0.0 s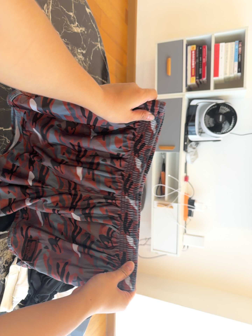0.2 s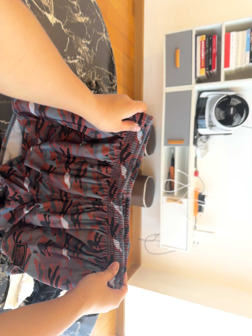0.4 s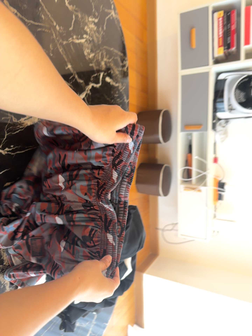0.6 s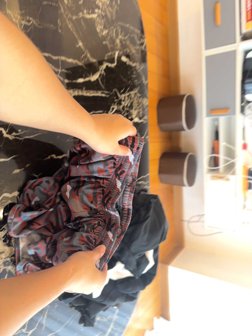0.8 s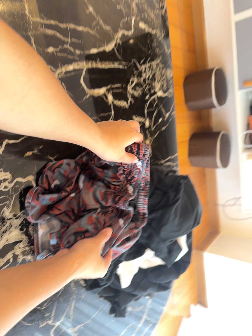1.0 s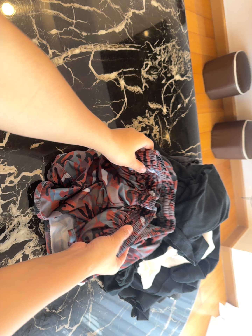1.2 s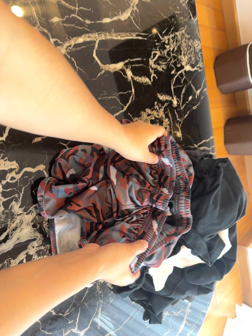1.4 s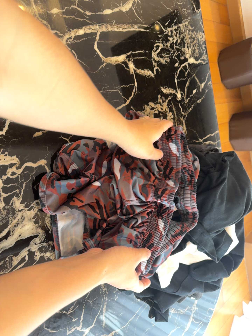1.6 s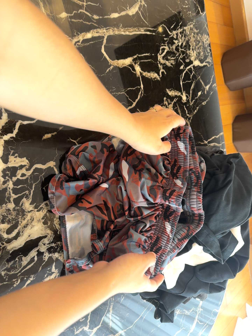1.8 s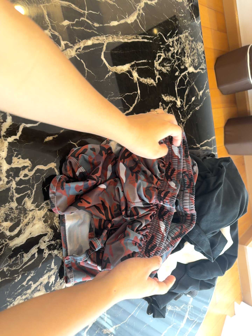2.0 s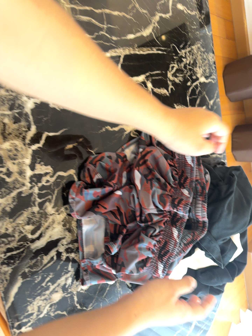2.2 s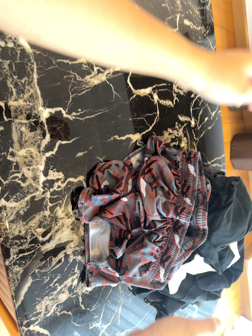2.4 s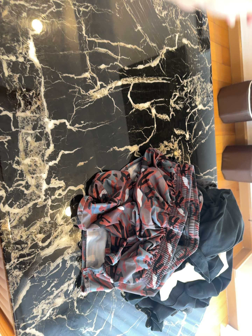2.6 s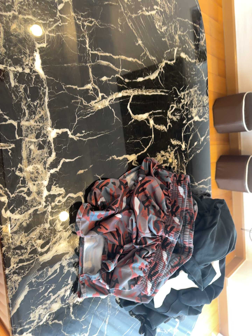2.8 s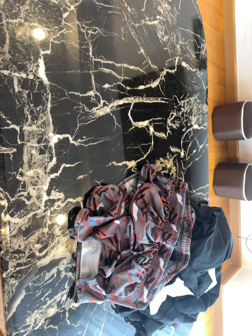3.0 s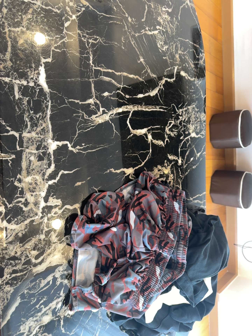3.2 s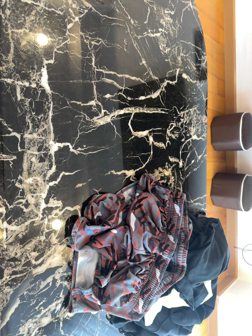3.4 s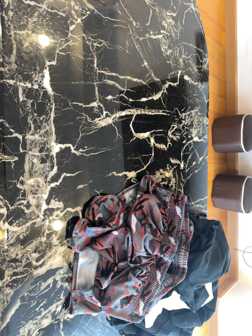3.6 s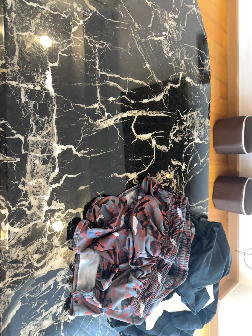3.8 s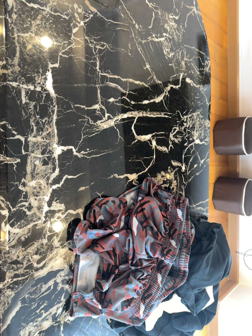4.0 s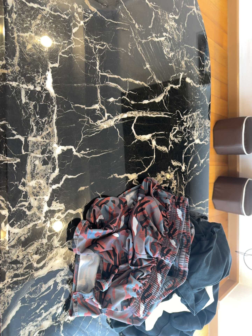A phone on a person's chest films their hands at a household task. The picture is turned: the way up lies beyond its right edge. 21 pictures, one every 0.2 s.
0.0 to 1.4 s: The camera swings to its left by about 25 degrees, and the scene slides to the right. It travels forward, about 30 cm, so what stands in front looms larger. Its aim tips toward the bottom of its view by about 10 degrees, and the scene shifts upward. It rolls about its line of sight by about 10 degrees, and the scene rotates counterclockwise.
1.4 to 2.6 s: The camera travels backward and to its left, about 14 cm, so what stands in front gets smaller.
2.6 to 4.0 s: The camera shifts only a little, or ends up much as it began.
The film runs backward here.
